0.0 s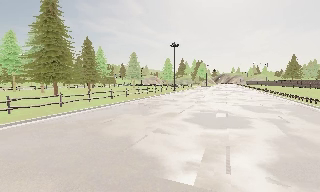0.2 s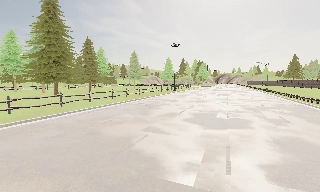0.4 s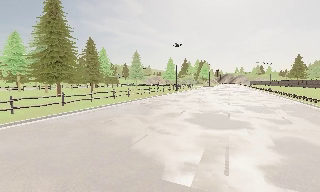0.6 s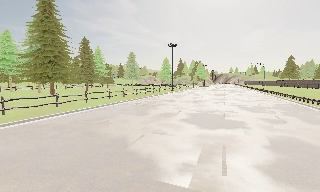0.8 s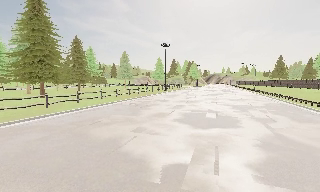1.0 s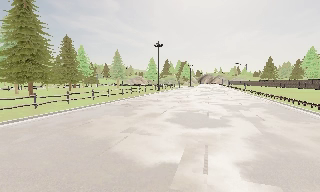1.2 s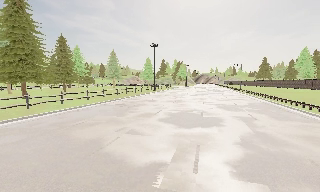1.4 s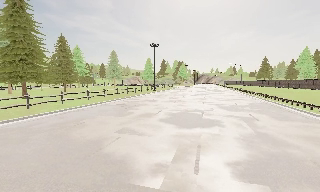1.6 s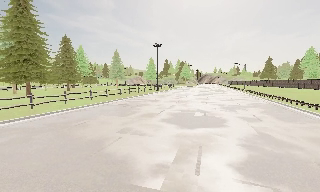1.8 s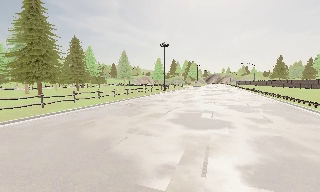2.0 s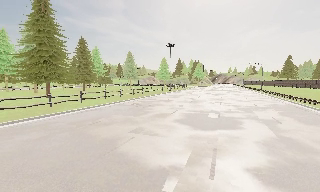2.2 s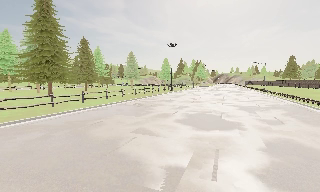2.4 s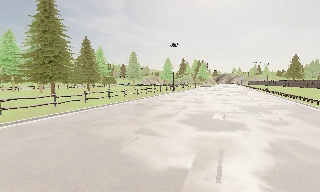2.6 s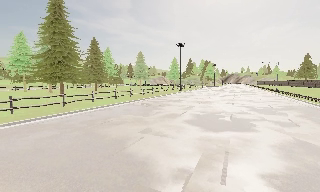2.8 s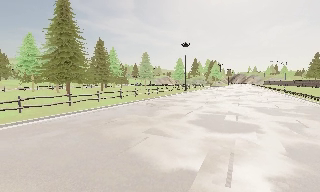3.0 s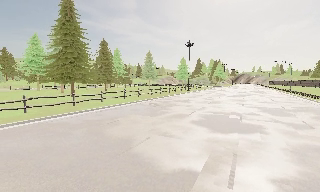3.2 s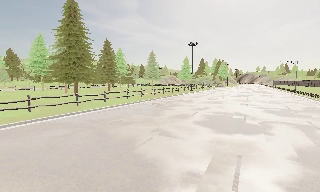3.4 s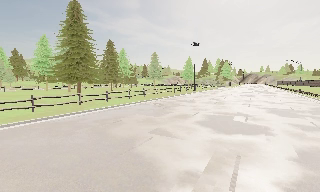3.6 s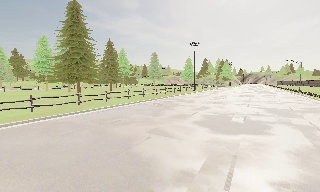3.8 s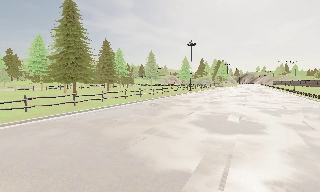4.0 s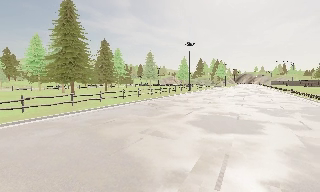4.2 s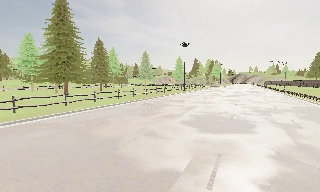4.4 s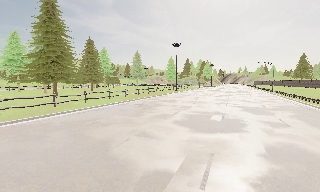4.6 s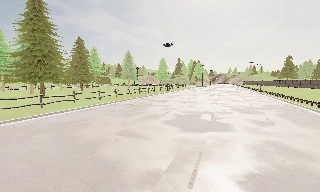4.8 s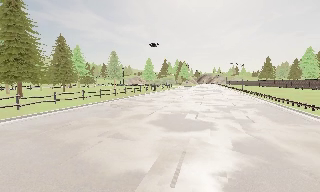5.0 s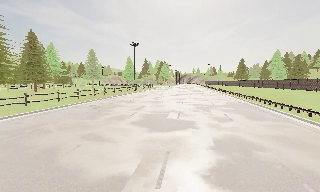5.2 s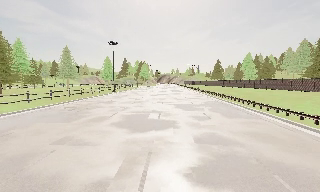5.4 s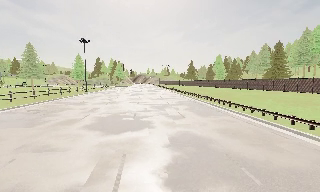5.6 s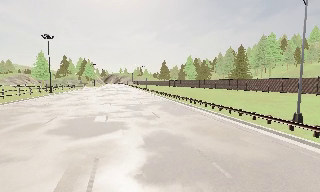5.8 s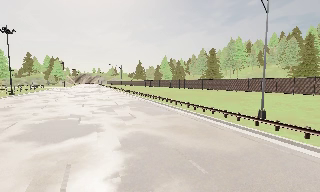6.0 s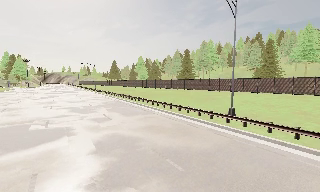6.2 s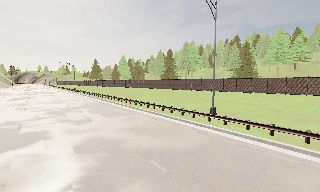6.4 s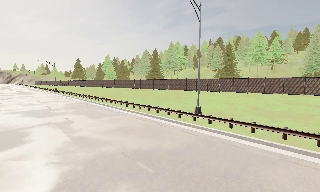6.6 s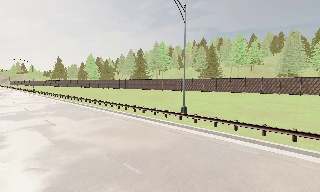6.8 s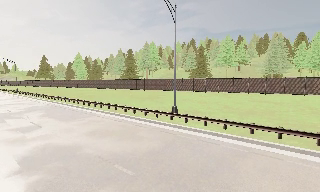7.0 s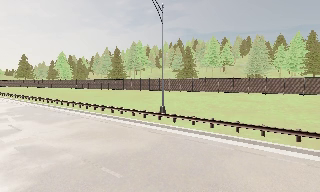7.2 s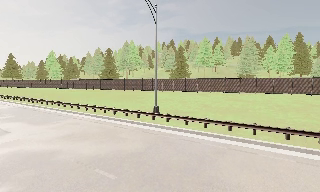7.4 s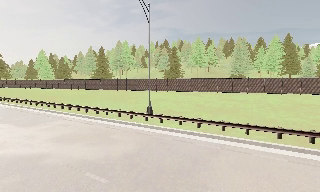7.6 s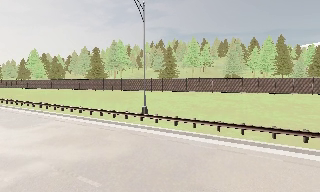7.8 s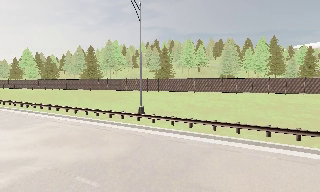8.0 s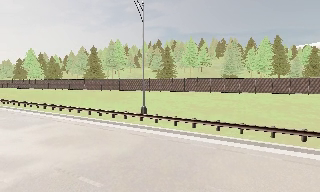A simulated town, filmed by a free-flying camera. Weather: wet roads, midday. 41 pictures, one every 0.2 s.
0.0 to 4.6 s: The camera travels to its right and forward, about 1.5 m, so close, fixed things drift to the left.
4.6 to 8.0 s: The scene slides to the left, as the camera pans about 85 degrees to its right. It travels forward, about 0.5 m.
The film runs forward here.
